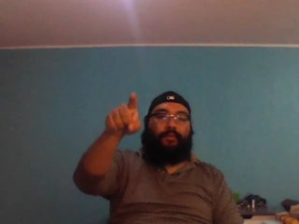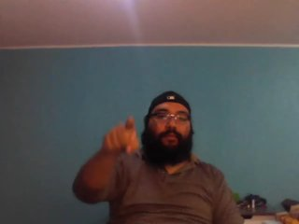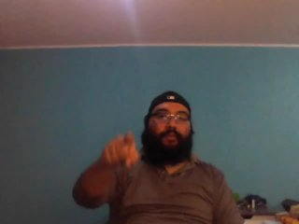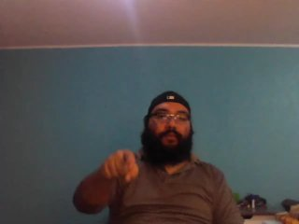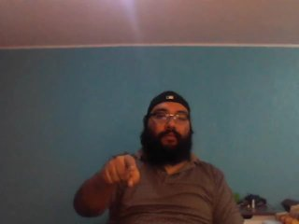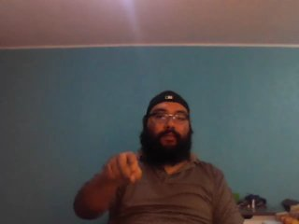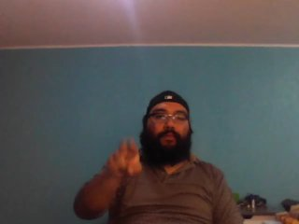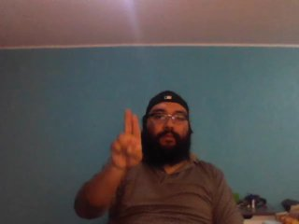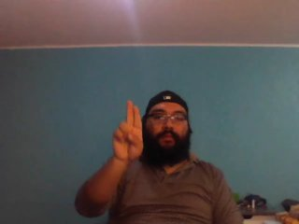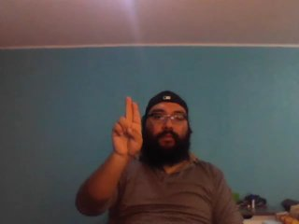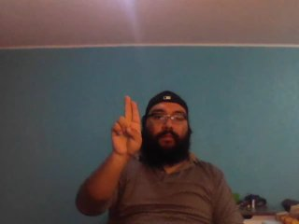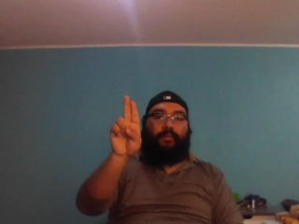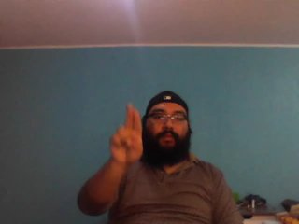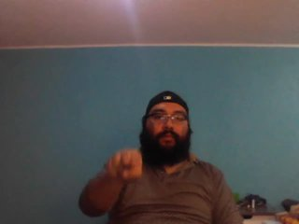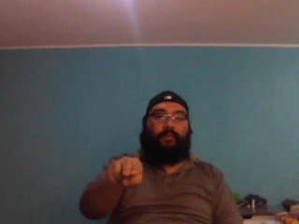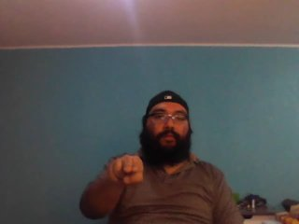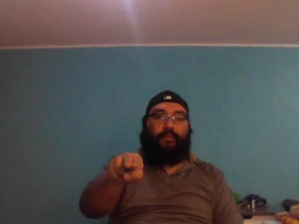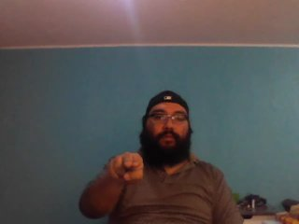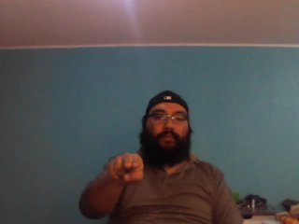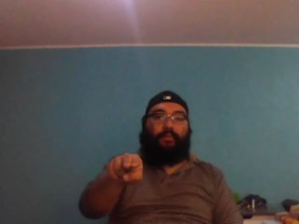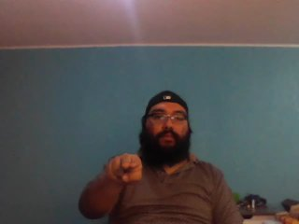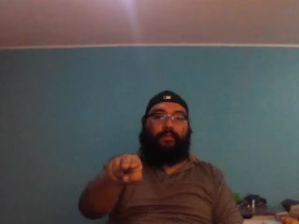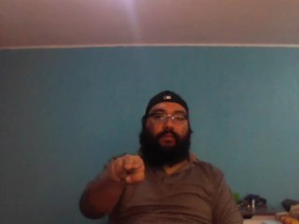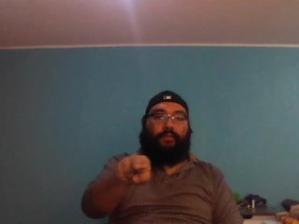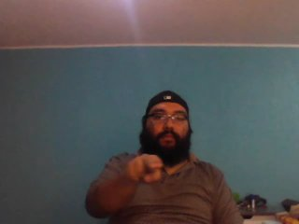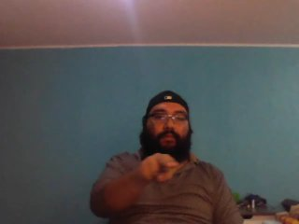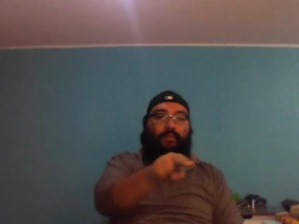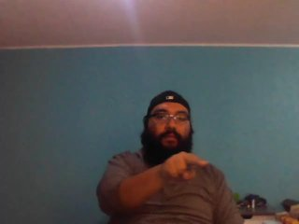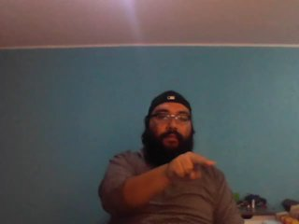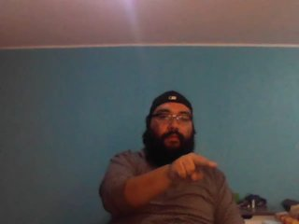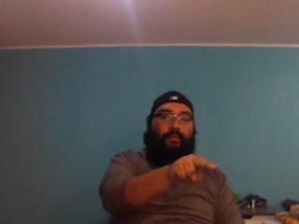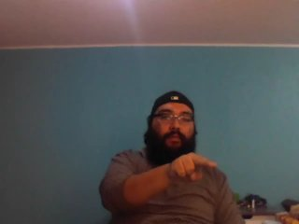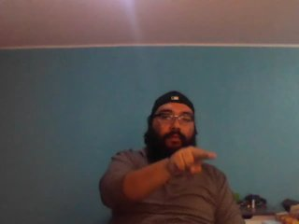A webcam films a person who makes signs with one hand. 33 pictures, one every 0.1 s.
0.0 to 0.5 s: Pointing with one finger.
0.6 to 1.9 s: Click with two fingers.
2.0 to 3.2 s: Pointing with two fingers.
